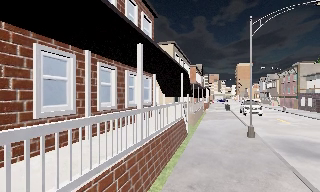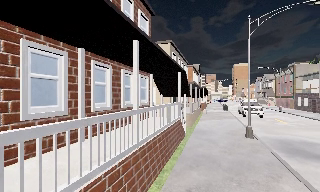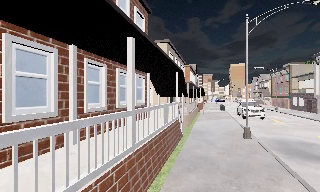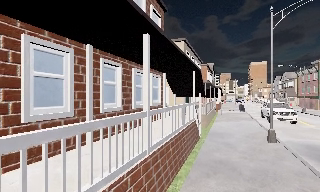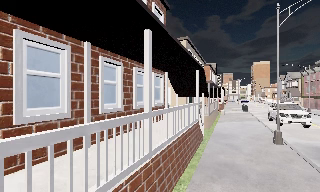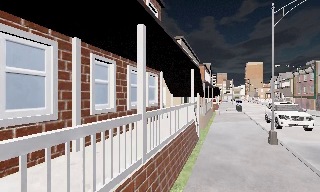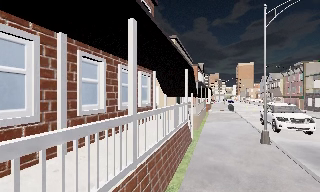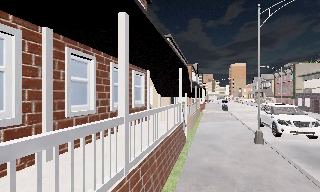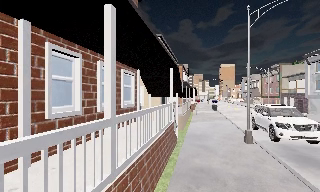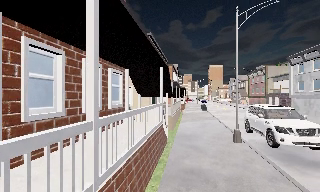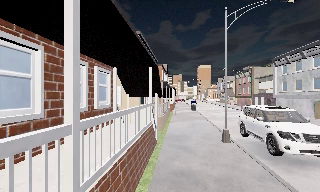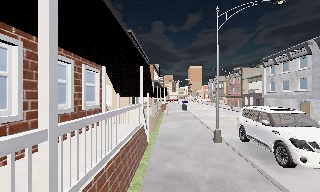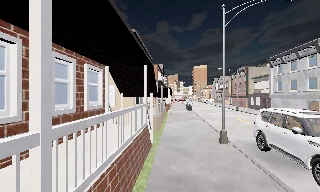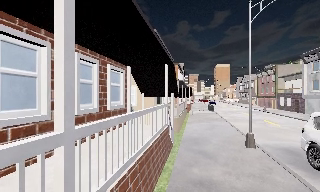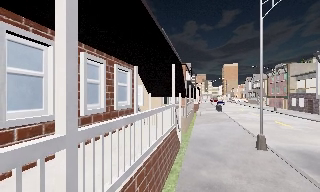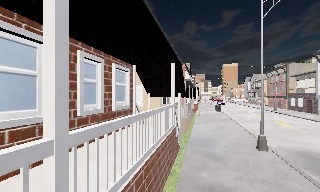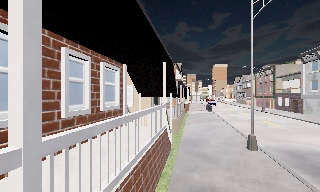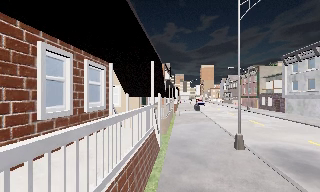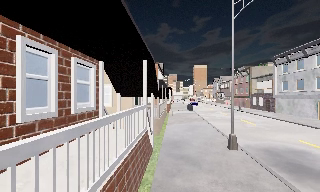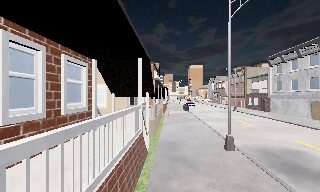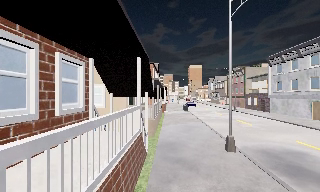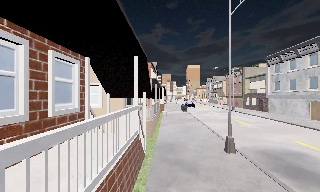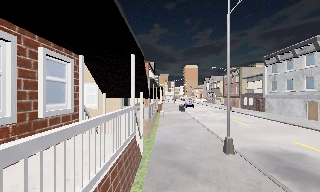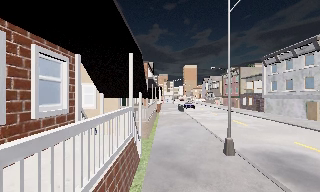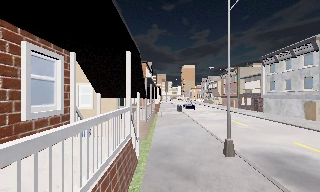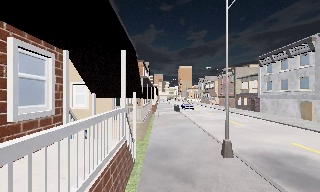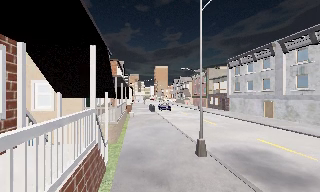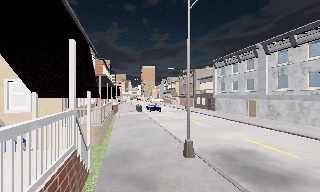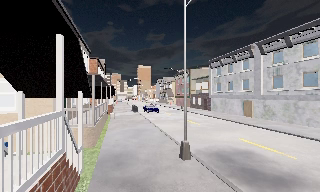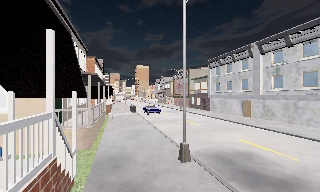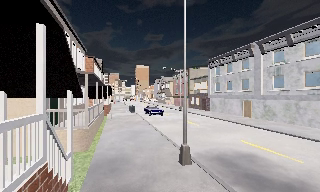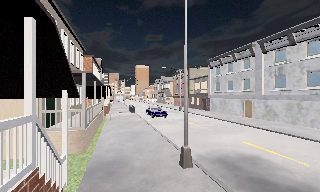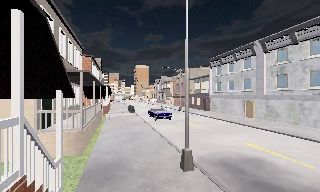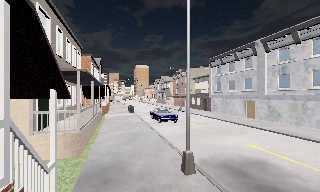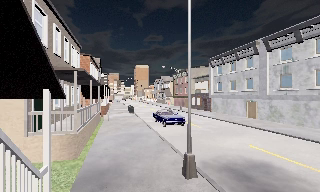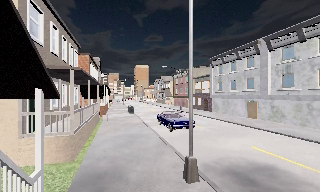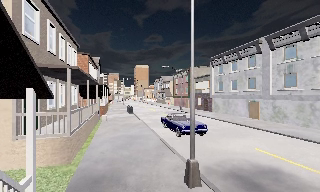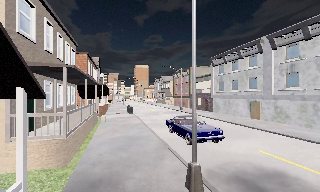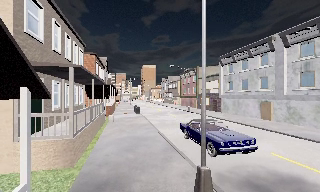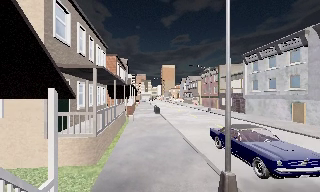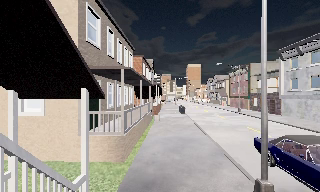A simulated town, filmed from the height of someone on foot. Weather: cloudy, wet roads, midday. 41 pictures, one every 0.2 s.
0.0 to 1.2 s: The camera travels forward, about 1.5 m, so what stands in front looms larger.
1.2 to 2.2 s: The camera swings to its right by about 15 degrees, and the scene slides to the left. It travels forward, about 1 m, so what stands in front looms larger.
2.2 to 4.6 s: The camera travels forward, about 2 m, so what stands in front looms larger.
4.6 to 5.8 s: The scene slides to the left, as the camera pans about 15 degrees to its right. It travels forward, about 1.5 m, so what stands in front looms larger.
5.8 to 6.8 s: The camera travels forward, about 1 m, so what stands in front looms larger.
6.8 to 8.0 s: The scene slides to the right, as the camera pans about 20 degrees to its left. It travels forward, about 1 m, so what stands in front looms larger.
The film runs forward here.
